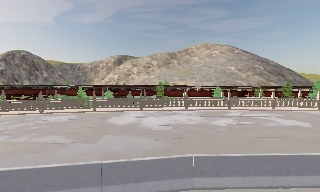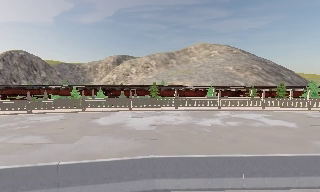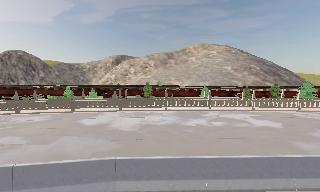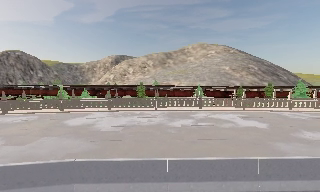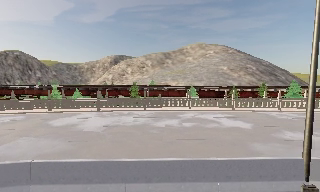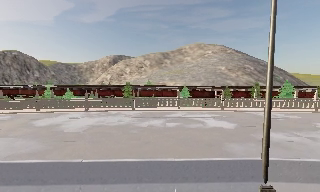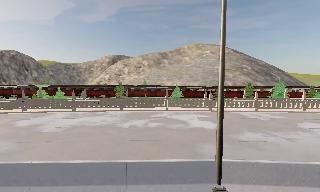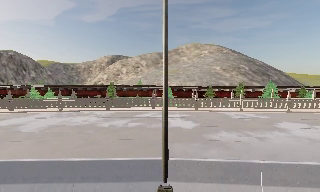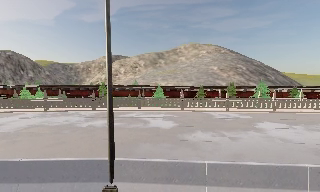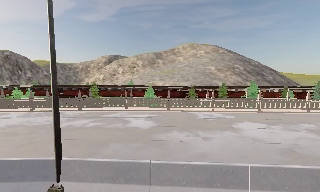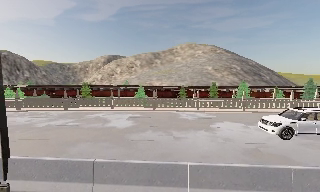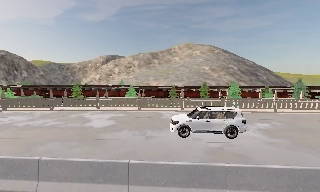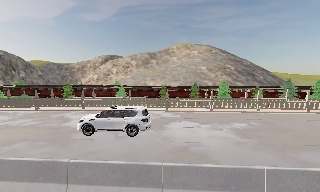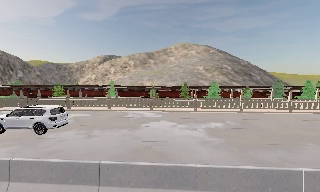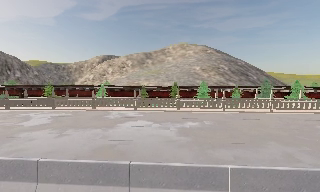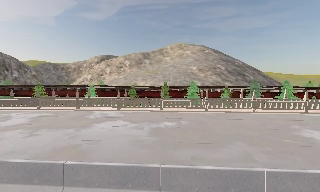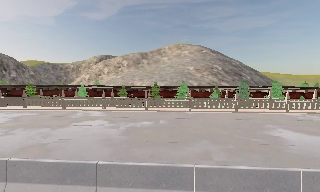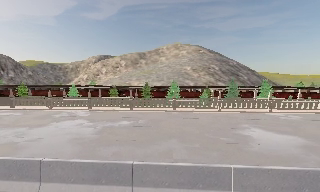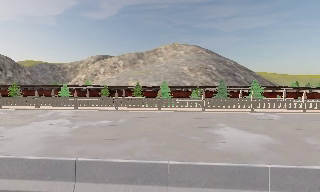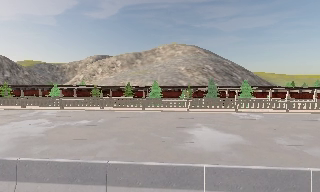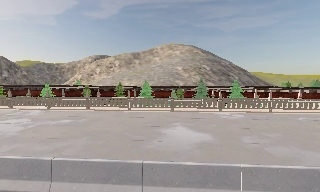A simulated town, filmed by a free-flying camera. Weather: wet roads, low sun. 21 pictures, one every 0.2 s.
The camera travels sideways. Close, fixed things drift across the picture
to the left.
0.0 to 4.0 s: The camera travels to its right, about 40 m, so close, fixed things drift to the left.
The film runs forward here.
